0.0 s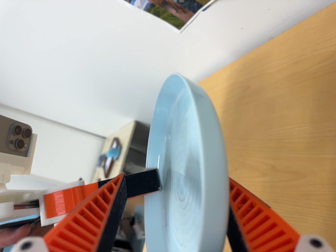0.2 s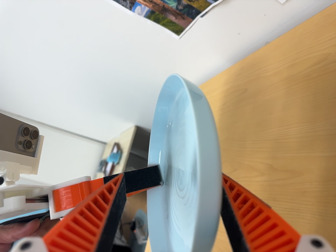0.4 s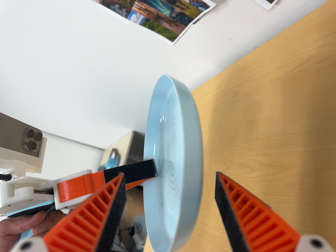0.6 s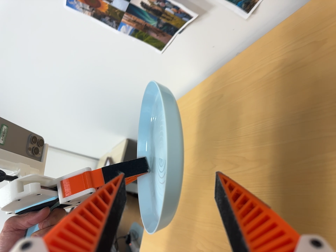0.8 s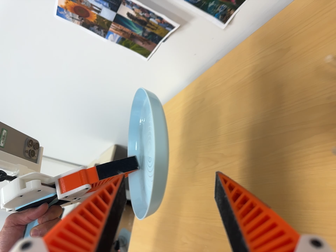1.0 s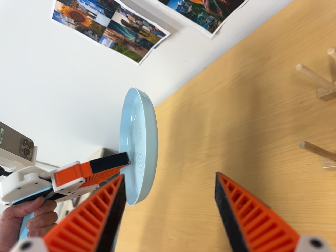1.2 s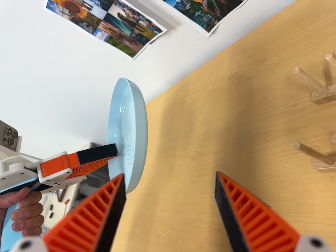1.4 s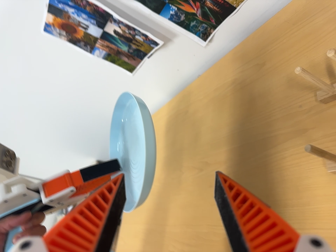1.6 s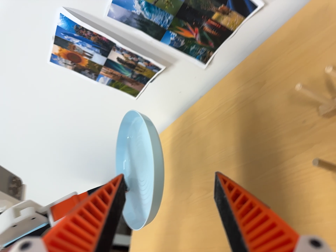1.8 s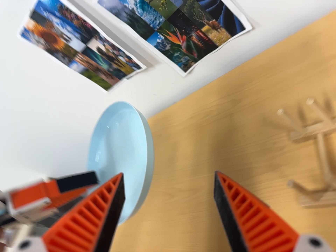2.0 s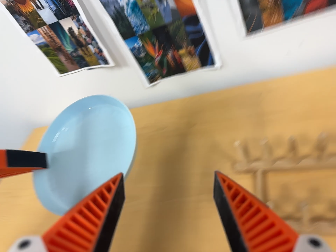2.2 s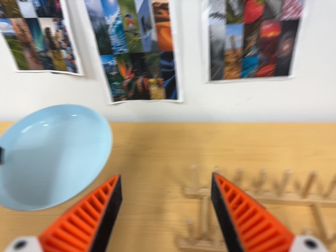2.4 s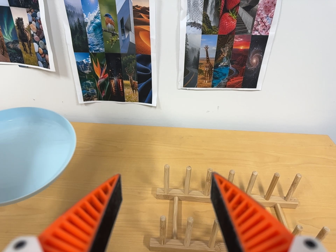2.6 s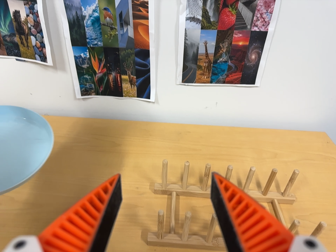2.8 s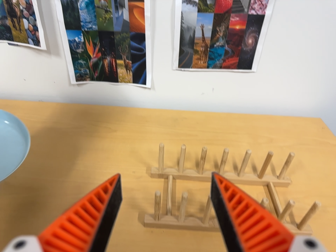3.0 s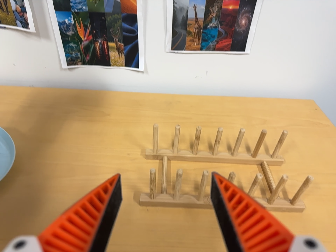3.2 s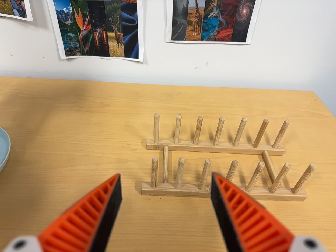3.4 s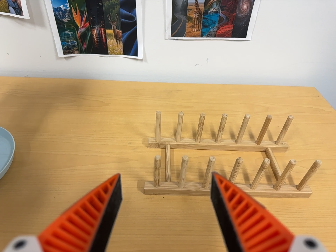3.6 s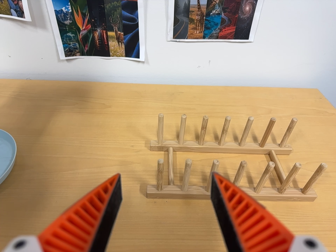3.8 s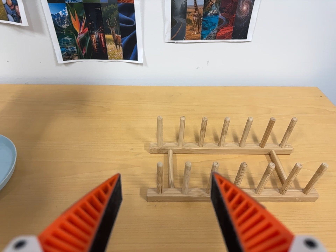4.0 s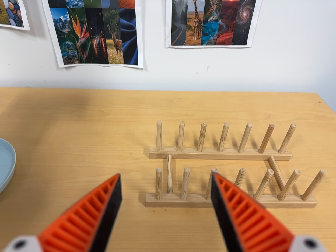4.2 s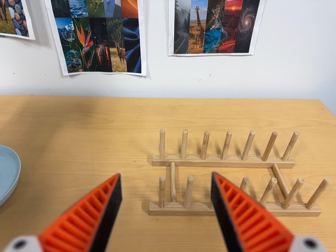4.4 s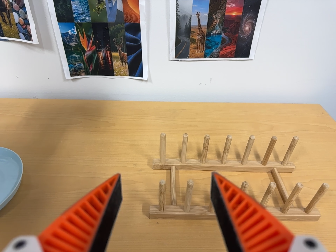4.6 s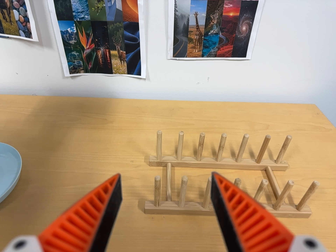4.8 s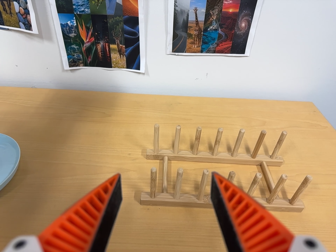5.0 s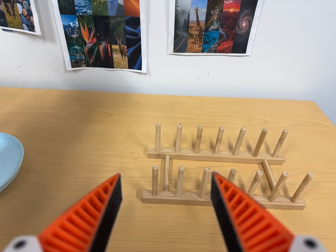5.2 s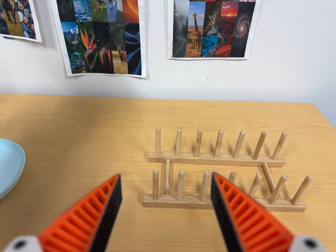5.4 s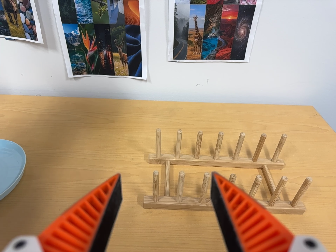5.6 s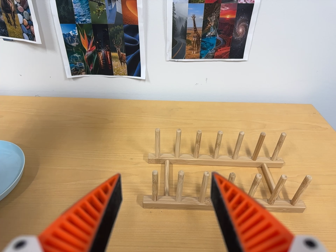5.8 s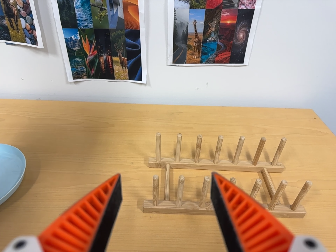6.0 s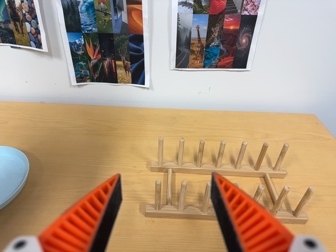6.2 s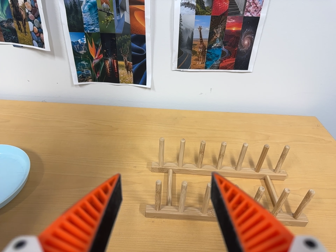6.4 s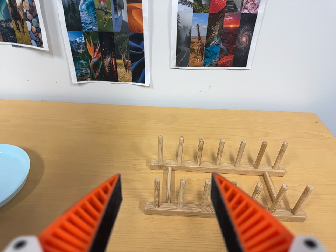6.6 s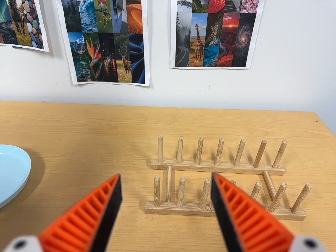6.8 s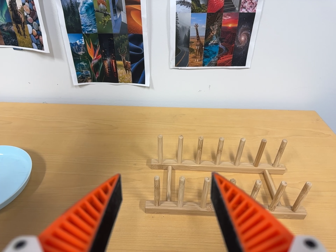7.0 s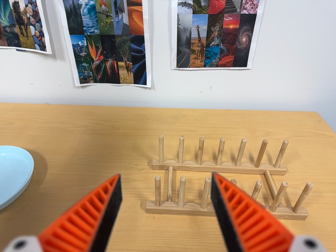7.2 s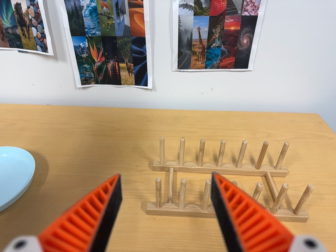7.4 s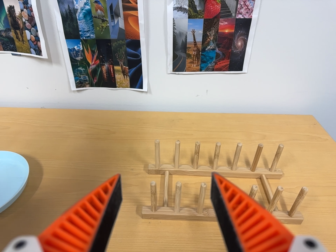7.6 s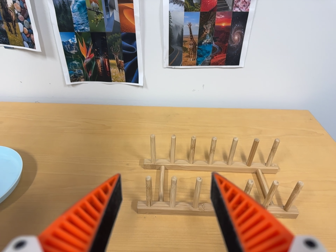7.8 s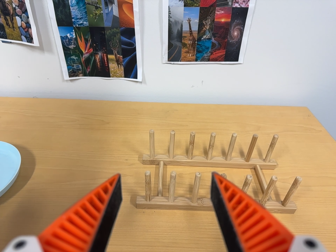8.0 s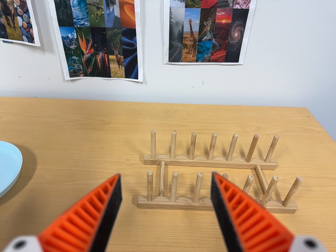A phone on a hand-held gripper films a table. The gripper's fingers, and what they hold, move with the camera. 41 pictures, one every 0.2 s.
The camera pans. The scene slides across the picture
to the left.
0.0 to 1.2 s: The scene slides to the left, as the camera pans about 10 degrees to its right. It travels backward and toward the bottom of its view, about 16 cm, so what stands in front gets smaller.
1.2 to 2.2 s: The camera pans to its right by about 40 degrees. It travels to its left, about 16 cm. Its aim tips toward the top of its view by about 20 degrees, and the scene shifts downward. It rolls about its line of sight by about 30 degrees, and the scene rotates clockwise.
2.2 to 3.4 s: The camera pans to its right by about 15 degrees. It travels toward the bottom of its view, about 8 cm, so close, fixed things drift upward.
3.4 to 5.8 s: The camera shifts only a little, or ends up much as it began.
5.8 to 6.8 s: The camera keeps its place and its aim.
6.8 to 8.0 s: The camera shifts only a little, or ends up much as it began.
The film runs backward here.
